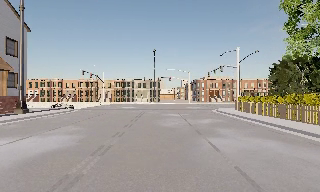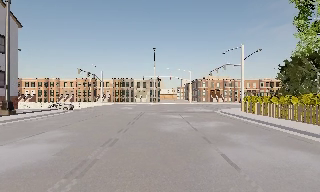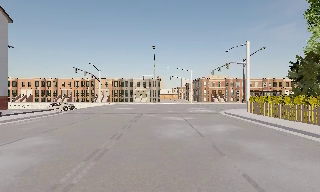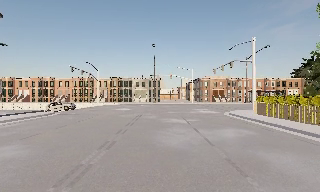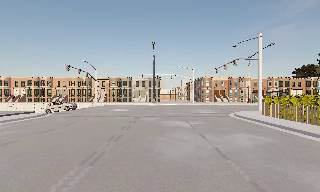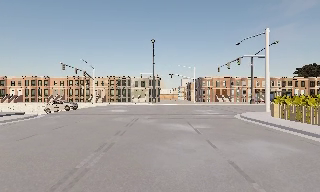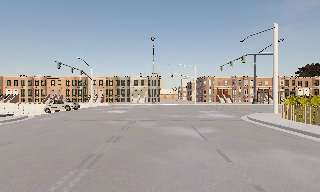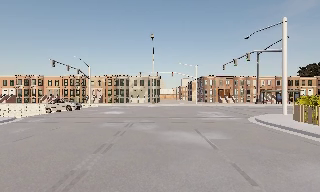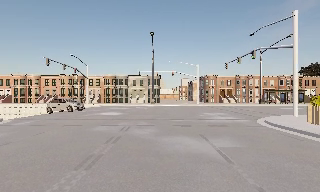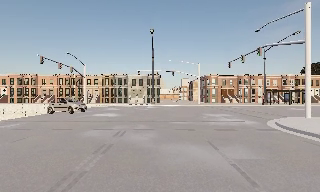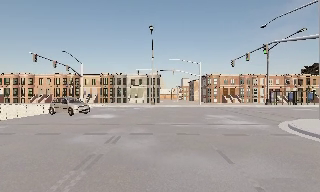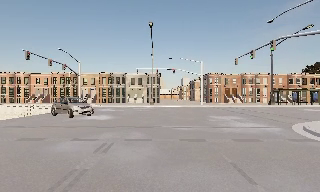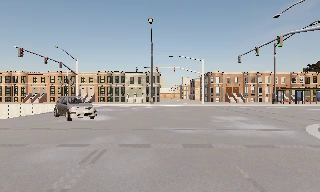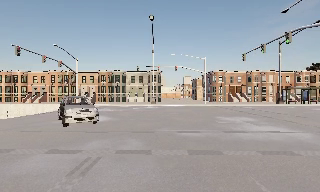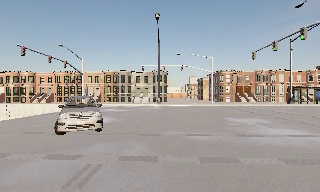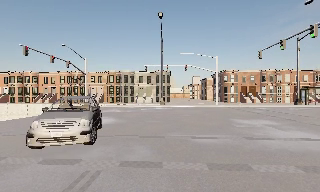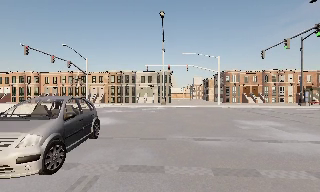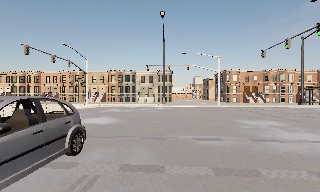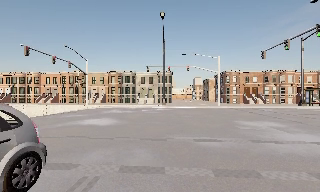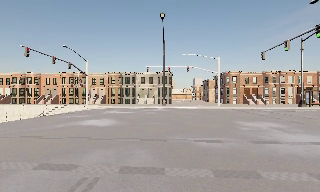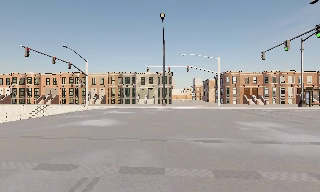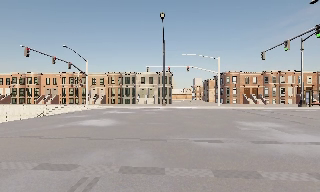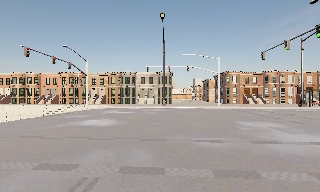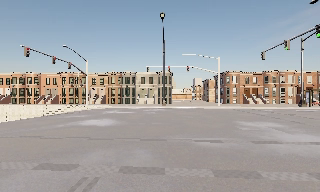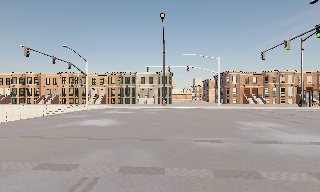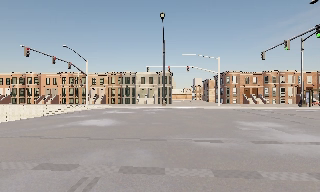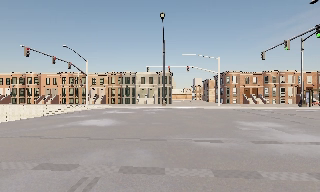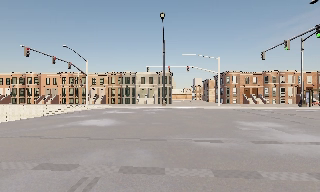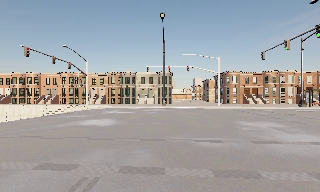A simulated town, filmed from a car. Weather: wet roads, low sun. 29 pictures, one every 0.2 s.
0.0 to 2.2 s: The camera travels forward, about 12 m, so what stands in front looms larger.
2.2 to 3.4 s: The camera travels forward, about 2.5 m, so what stands in front looms larger. It loses speed.
3.4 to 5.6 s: The camera keeps its place and its aim.
The film runs forward here.
